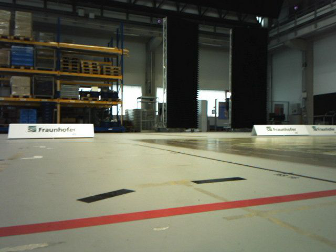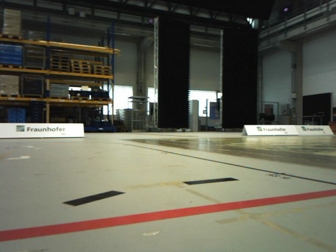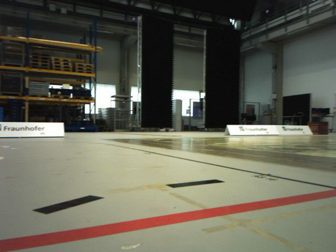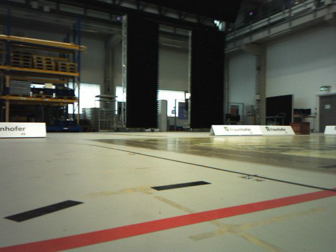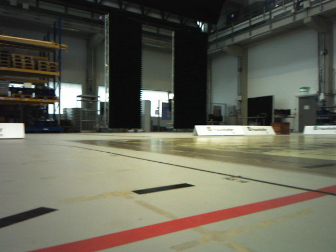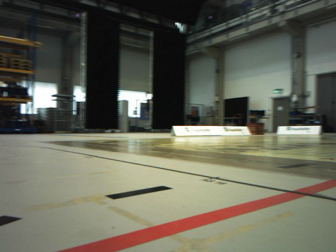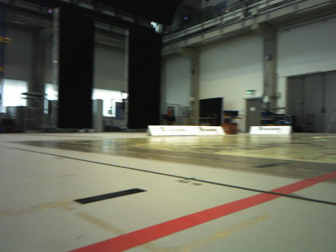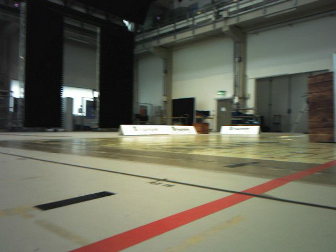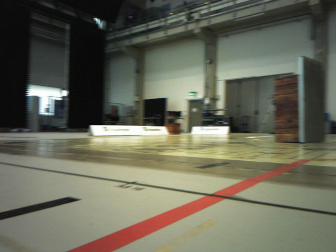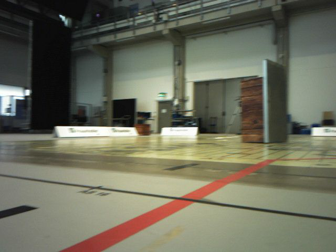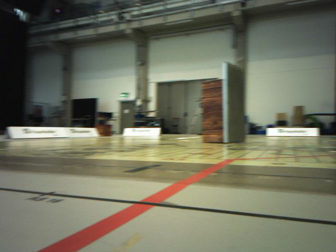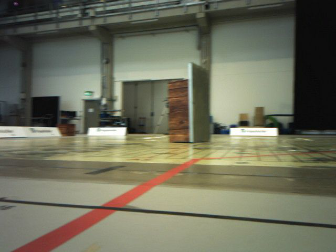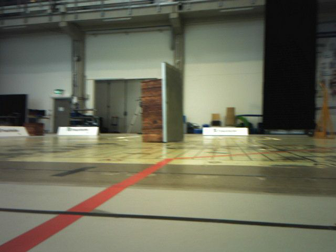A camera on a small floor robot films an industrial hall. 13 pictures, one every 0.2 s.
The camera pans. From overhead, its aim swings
clockwise.
The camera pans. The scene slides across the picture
to the left.
0.0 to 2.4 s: The camera swings to its right by about 55 degrees, and the scene slides to the left. It travels forward, about 0.4 m.
The film runs forward here.
